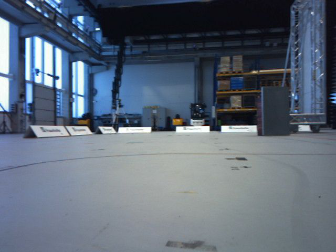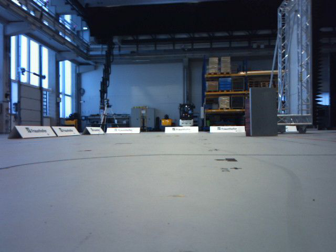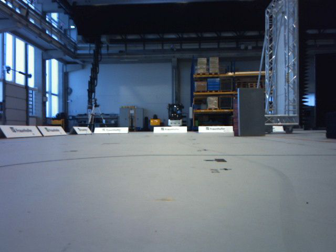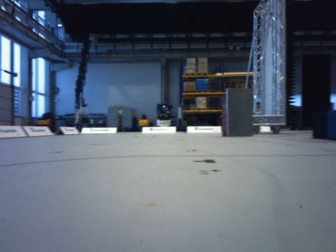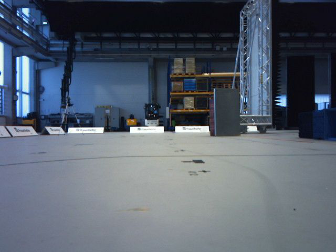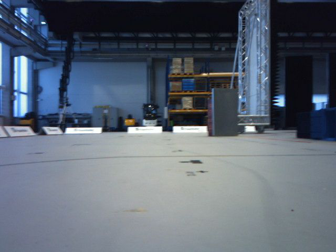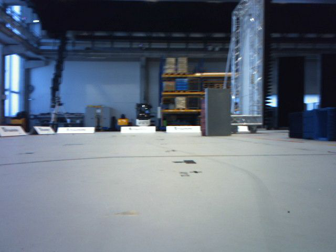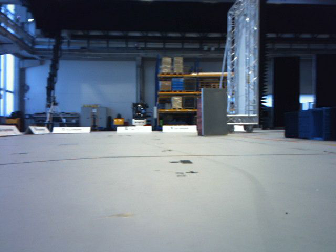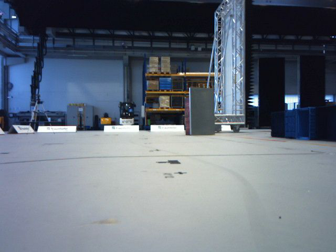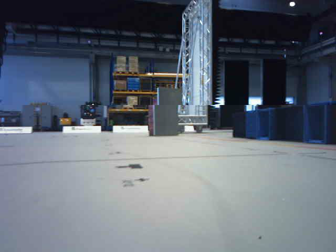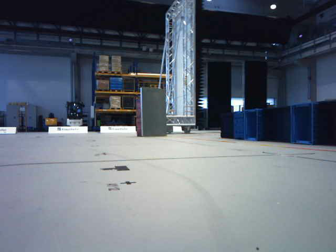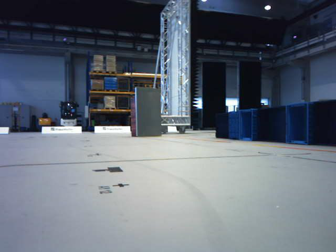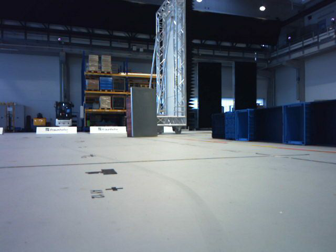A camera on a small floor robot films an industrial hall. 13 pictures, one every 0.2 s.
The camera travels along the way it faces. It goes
forward.
0.0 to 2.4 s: The camera pans to its right, which is clockwise from overhead, by about 30 degrees. It travels forward, about 0.4 m, so what stands in front looms larger.
The film runs forward here.
